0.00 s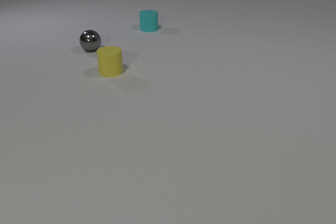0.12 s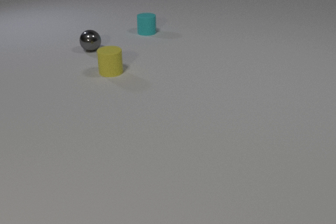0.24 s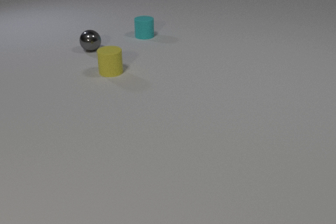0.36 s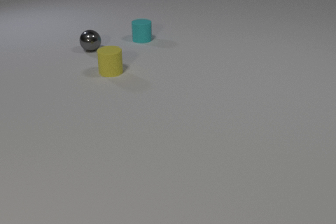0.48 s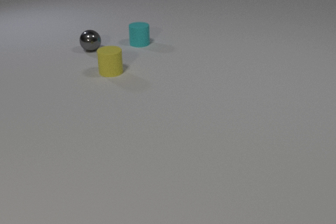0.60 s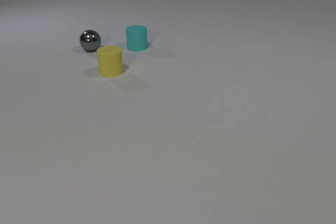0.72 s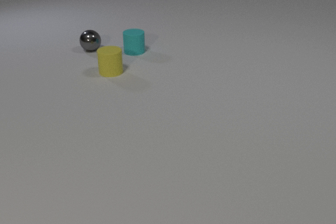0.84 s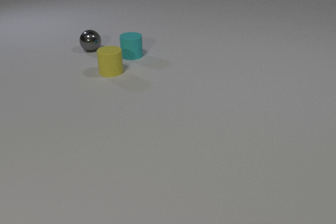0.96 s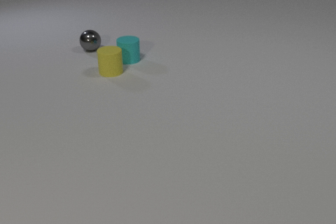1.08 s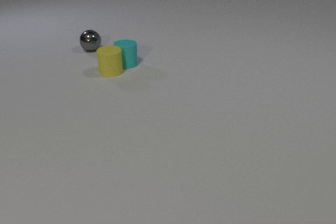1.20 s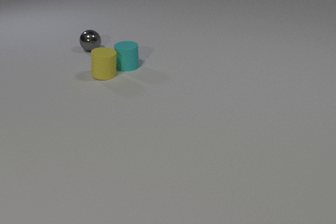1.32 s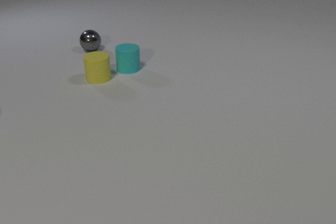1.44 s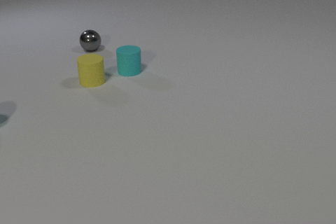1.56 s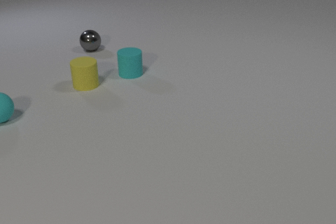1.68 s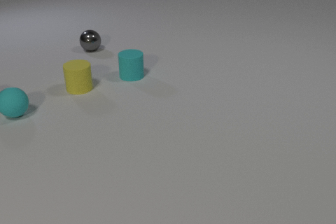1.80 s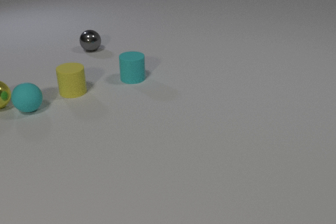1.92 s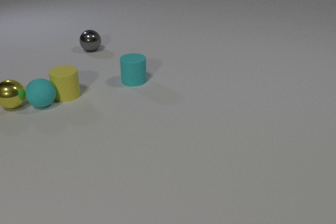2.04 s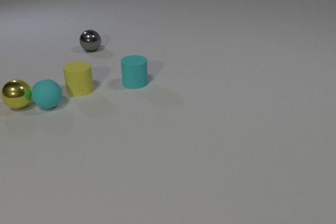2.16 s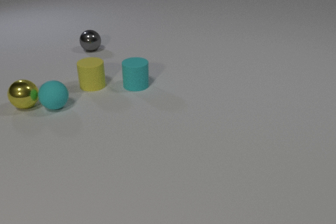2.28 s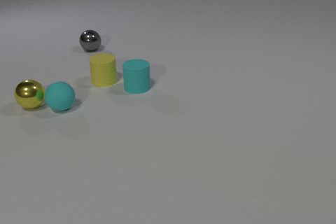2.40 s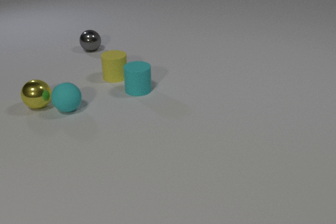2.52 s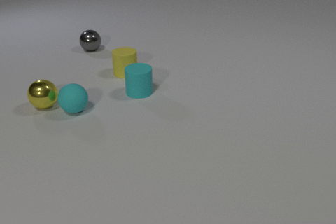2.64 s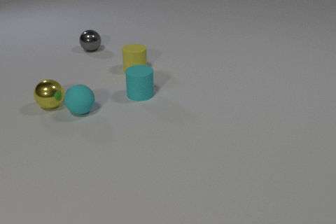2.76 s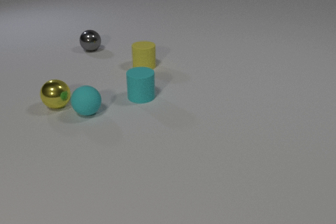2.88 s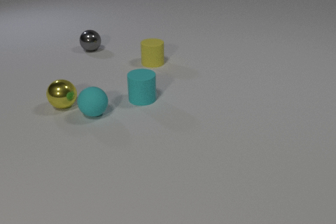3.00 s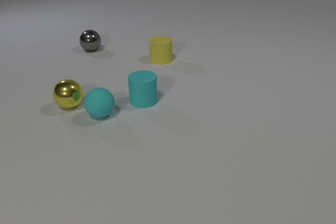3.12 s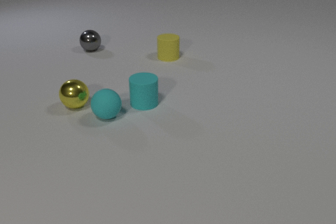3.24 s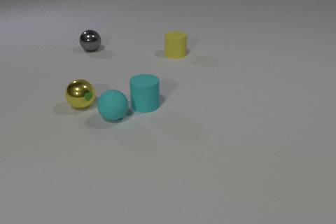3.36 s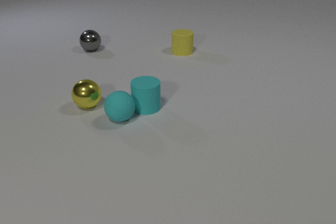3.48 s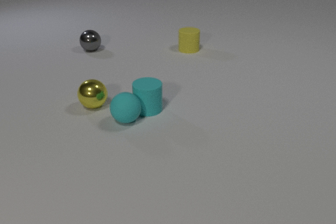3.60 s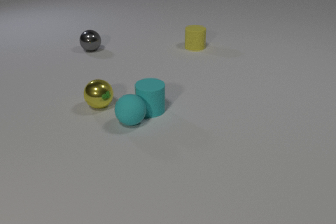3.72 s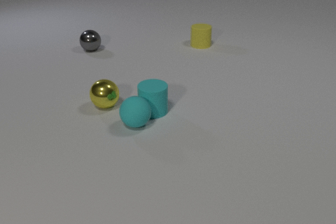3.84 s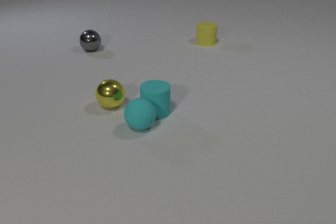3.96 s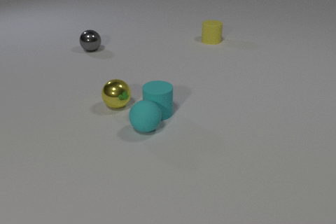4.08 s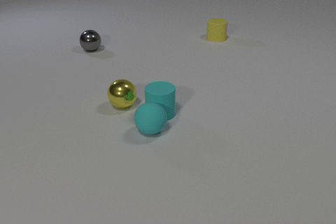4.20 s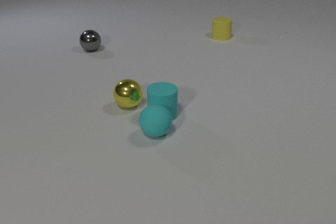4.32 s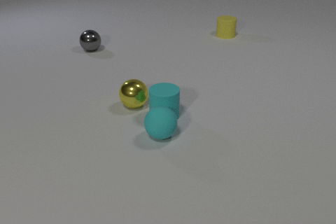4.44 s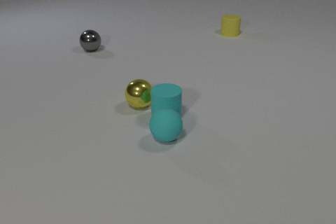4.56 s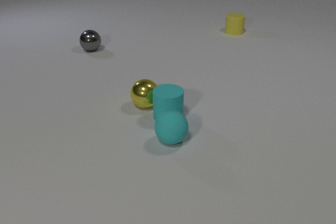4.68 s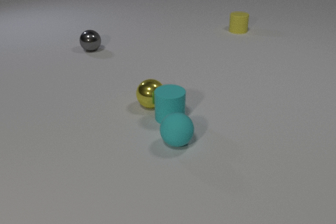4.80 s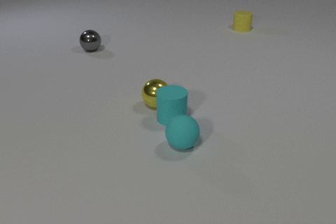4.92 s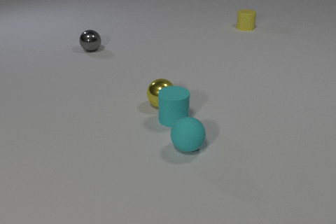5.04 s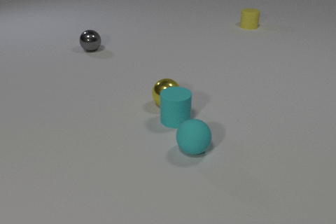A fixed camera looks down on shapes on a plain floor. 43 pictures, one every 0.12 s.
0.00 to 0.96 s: The cyan rubber cylinder slides toward the camera.
0.96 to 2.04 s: The cyan rubber cylinder slides toward the camera. The yellow rubber cylinder slides toward the camera and to the left. The yellow metal sphere comes in at the left edge, rolls to the right. The cyan rubber sphere comes in at the left edge, rolls to the right. The cyan rubber cylinder and the yellow rubber cylinder collide. The yellow metal sphere and the cyan rubber sphere collide. The yellow rubber cylinder and the cyan rubber sphere collide.
2.04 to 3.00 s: The cyan rubber cylinder slides toward the camera. The yellow rubber cylinder slides to the right and away from the camera. The yellow metal sphere rolls to the right. The cyan rubber sphere rolls to the right and toward the camera.
3.00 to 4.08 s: The cyan rubber cylinder slides toward the camera and to the right. The yellow rubber cylinder slides away from the camera and to the right. The yellow metal sphere rolls to the right. The cyan rubber sphere rolls to the right and toward the camera. The cyan rubber cylinder and the cyan rubber sphere collide.
4.08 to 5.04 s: The cyan rubber cylinder slides to the right and toward the camera. The yellow rubber cylinder slides away from the camera and to the right. The yellow metal sphere rolls to the right. The cyan rubber sphere rolls to the right and toward the camera. The cyan rubber cylinder and the yellow metal sphere collide.
How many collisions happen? 5.
What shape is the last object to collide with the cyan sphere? cylinder.
What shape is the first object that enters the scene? sphere.
